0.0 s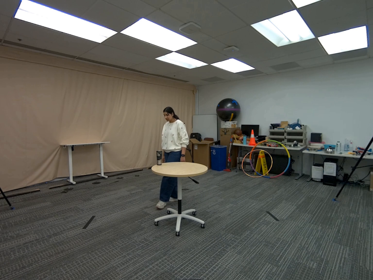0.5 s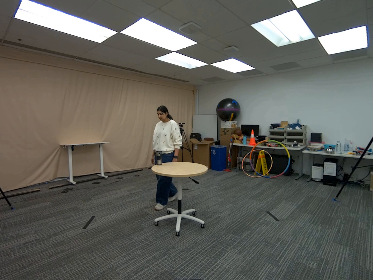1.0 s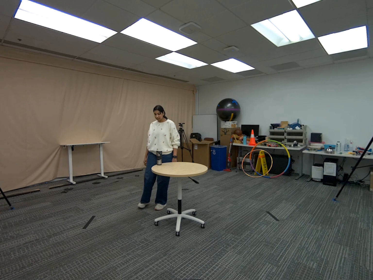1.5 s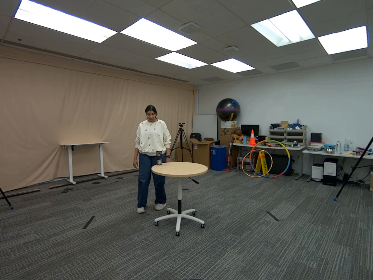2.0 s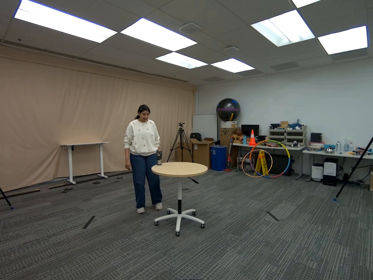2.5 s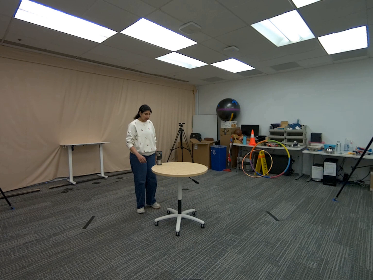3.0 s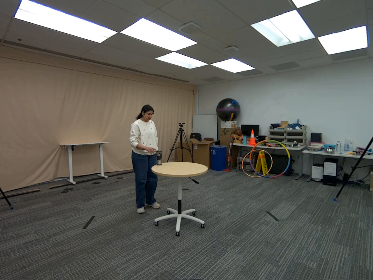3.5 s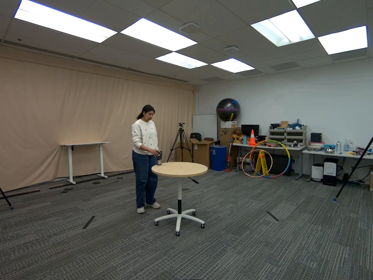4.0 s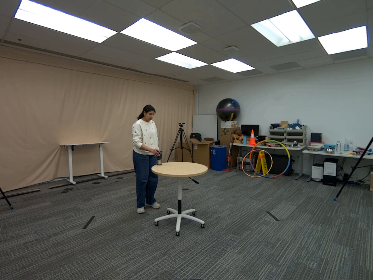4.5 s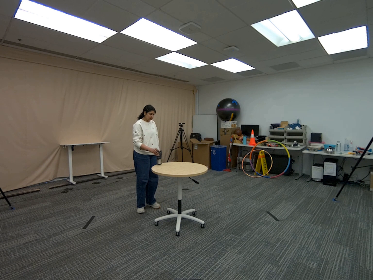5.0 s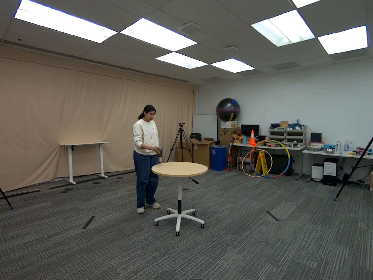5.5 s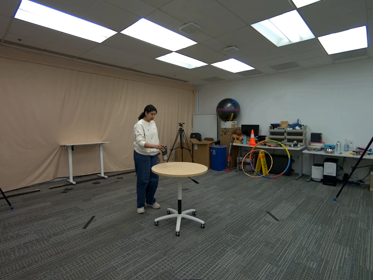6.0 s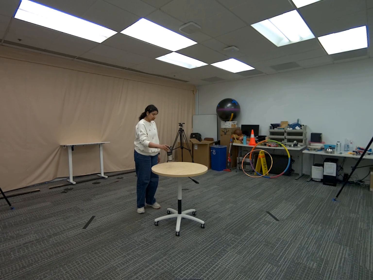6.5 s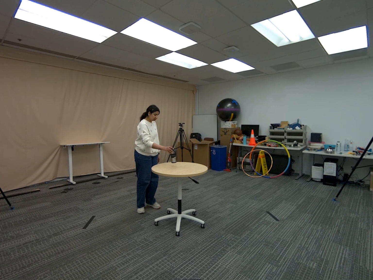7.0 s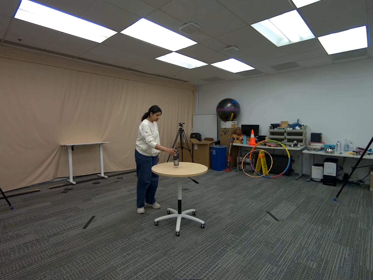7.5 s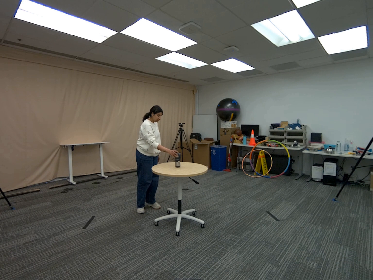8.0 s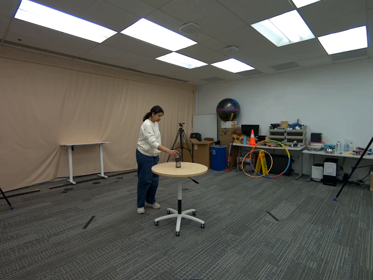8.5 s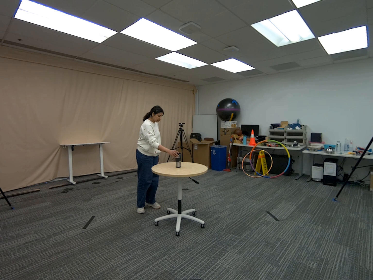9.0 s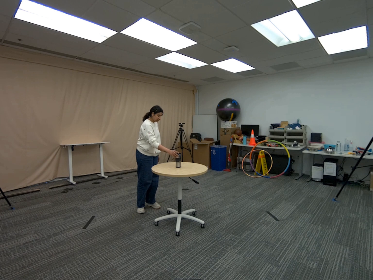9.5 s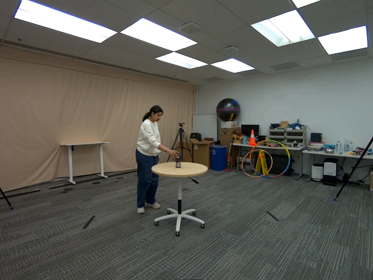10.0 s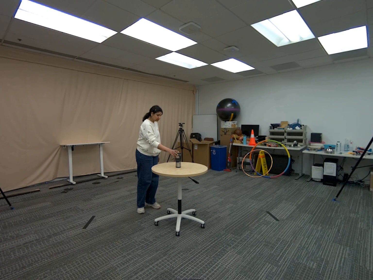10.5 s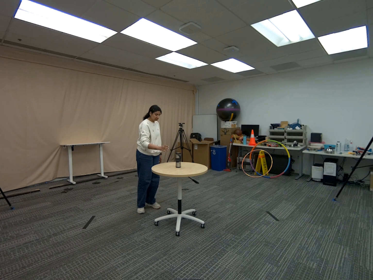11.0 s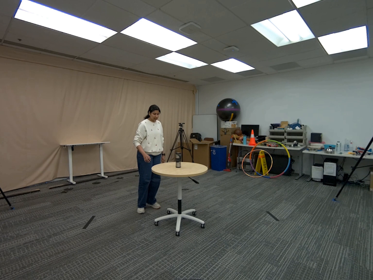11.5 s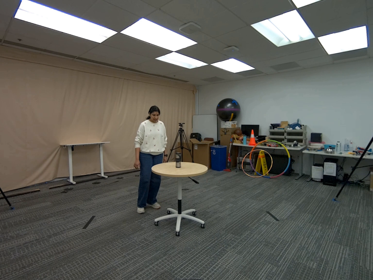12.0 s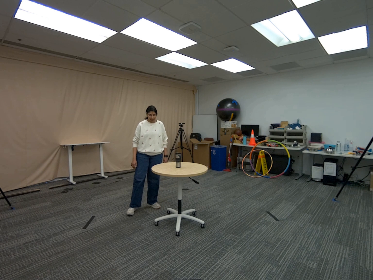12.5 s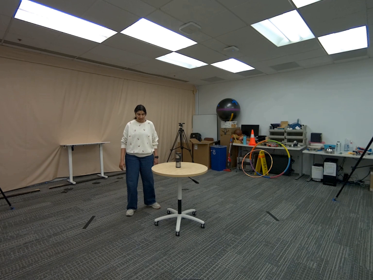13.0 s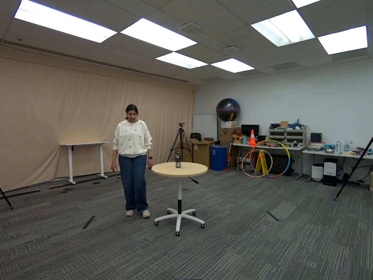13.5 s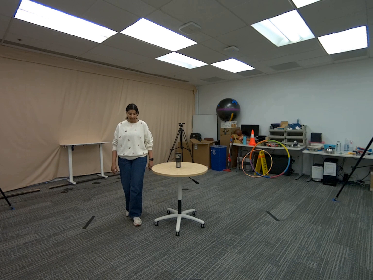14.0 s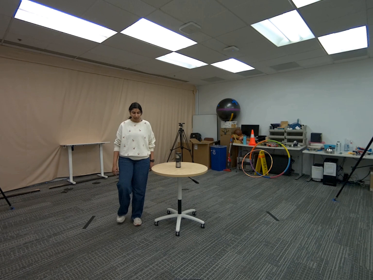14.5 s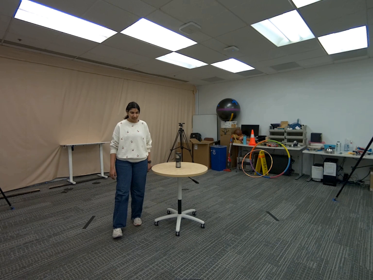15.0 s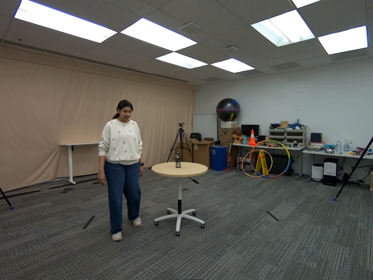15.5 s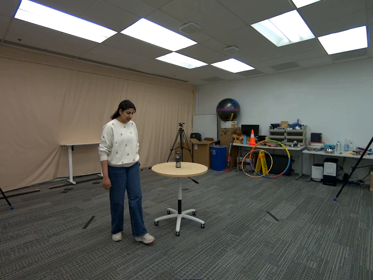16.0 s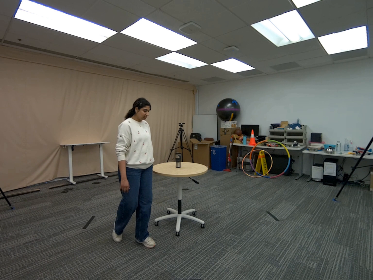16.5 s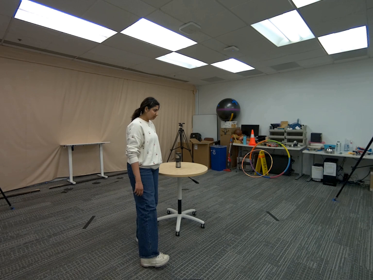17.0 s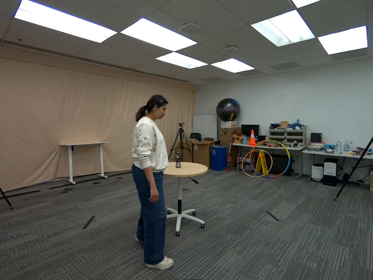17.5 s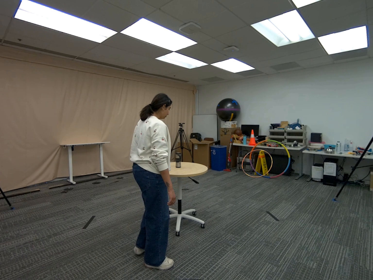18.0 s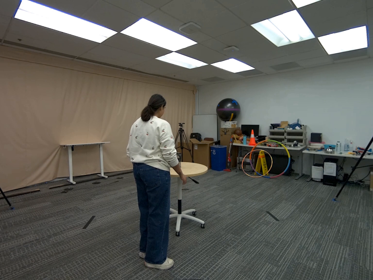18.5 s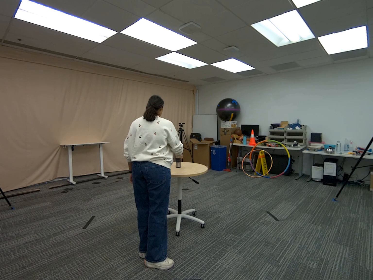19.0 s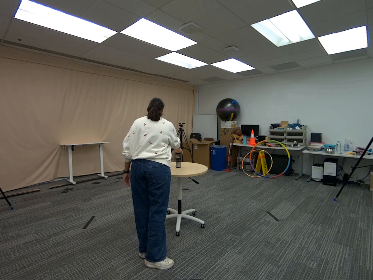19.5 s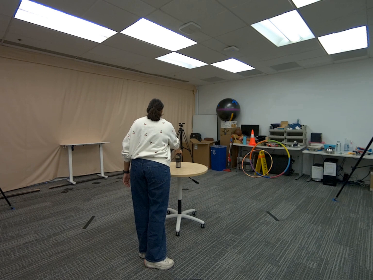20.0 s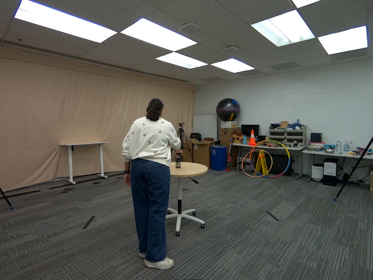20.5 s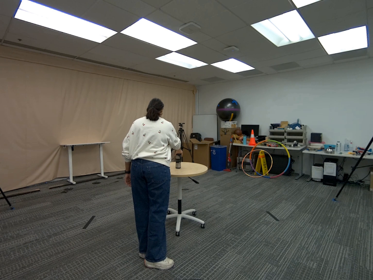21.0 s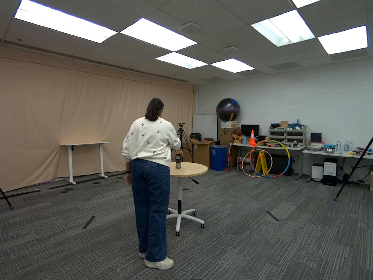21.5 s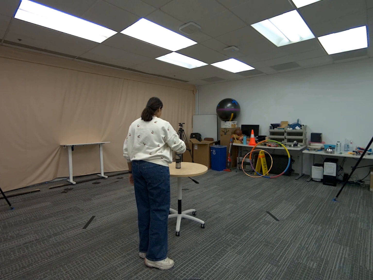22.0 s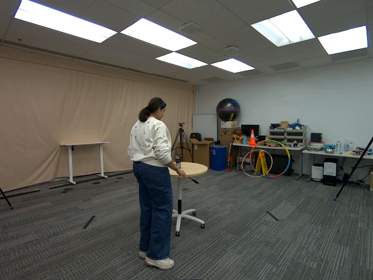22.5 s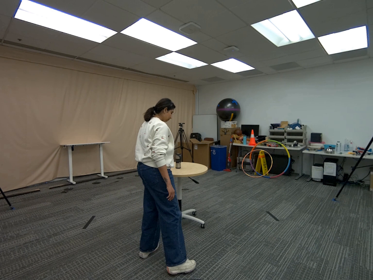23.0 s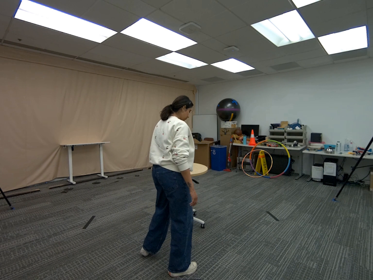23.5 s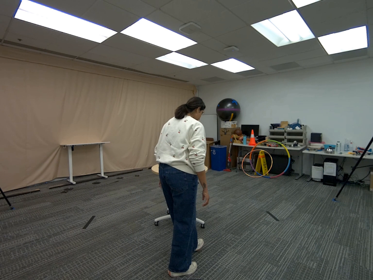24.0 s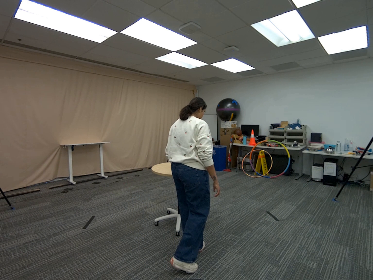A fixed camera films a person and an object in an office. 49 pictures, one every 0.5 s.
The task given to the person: Walk to the coffee mug on the side of the round table, pick up the mug with your right hand and place the mug to the middle of the table.
